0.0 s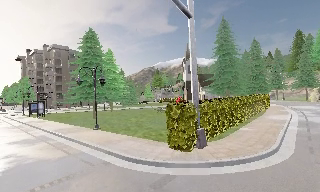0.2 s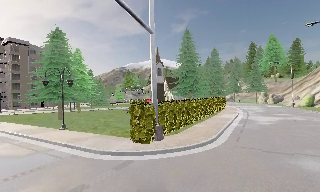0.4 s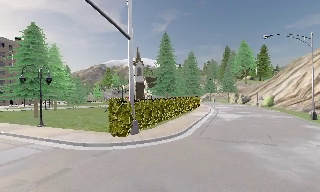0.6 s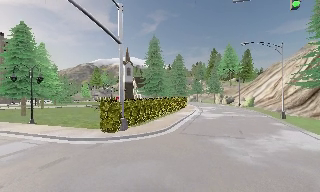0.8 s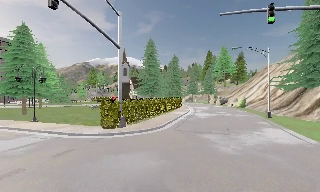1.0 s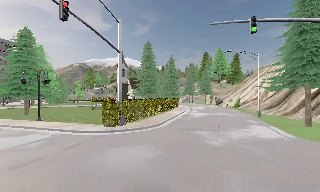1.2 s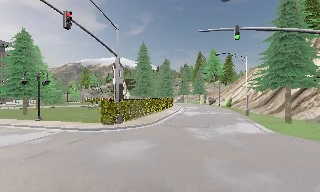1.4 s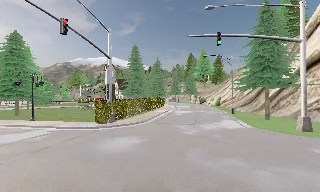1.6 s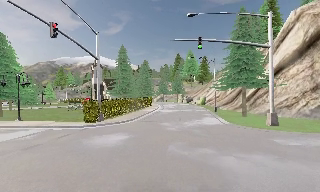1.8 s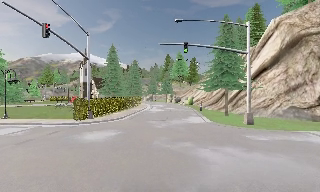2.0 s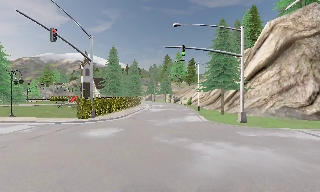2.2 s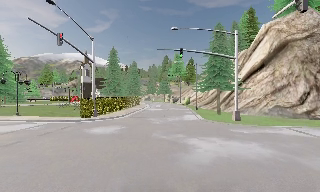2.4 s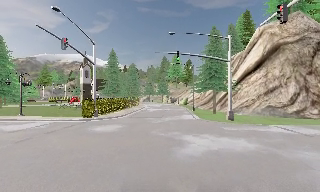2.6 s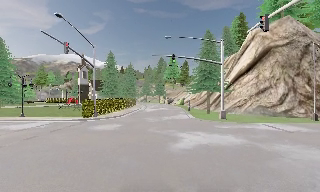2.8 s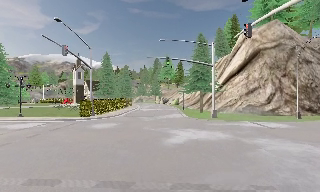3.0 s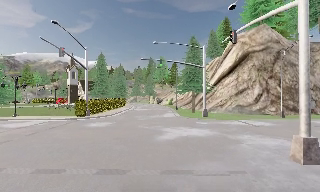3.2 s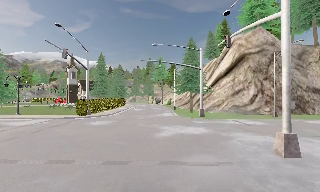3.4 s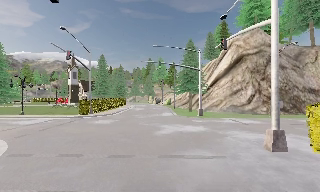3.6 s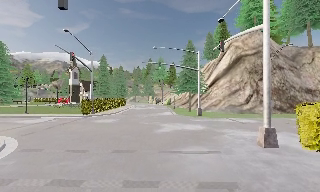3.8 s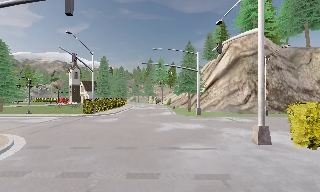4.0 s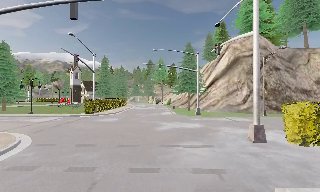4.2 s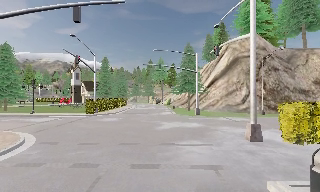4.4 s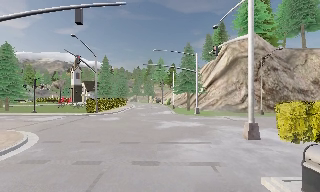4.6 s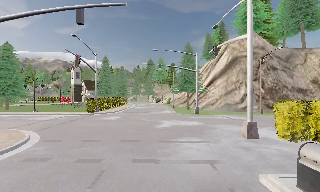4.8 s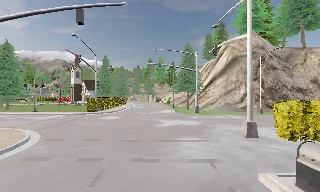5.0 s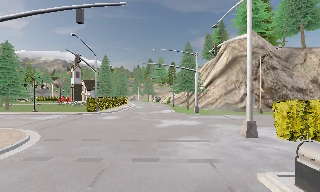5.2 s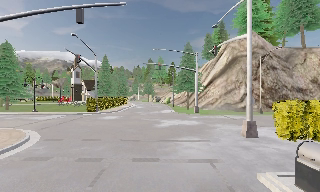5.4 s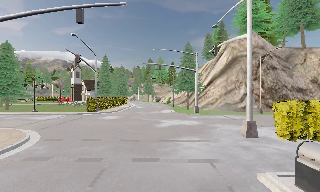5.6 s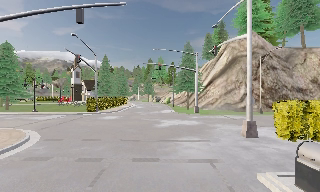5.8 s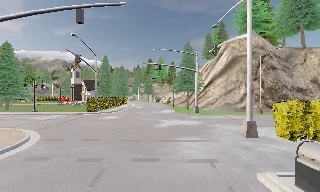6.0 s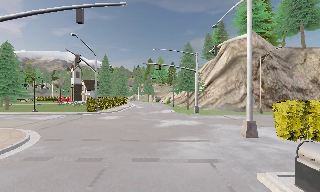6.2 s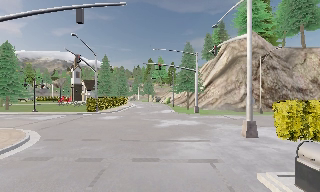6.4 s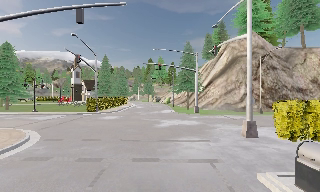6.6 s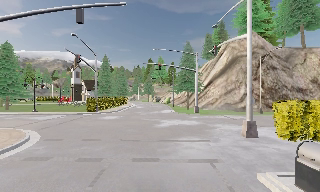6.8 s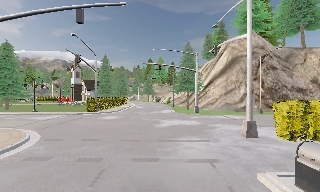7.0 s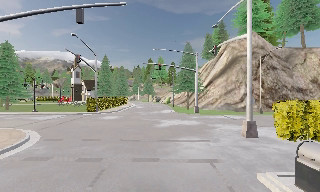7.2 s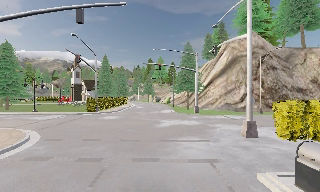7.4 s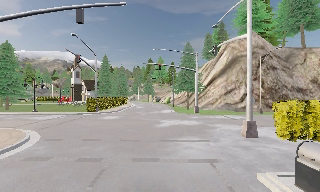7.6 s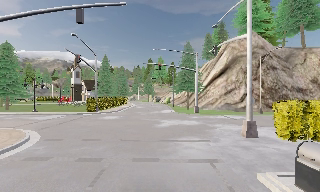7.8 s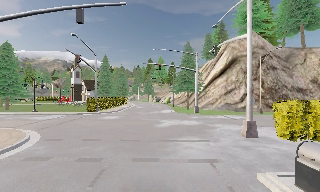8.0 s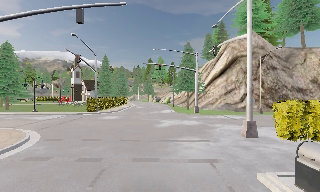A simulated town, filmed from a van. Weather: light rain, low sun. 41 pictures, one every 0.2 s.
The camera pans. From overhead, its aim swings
clockwise.
The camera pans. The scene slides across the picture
to the left.
0.0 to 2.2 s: The camera swings to its right by about 35 degrees, and the scene slides to the left. It travels backward, about 11 m.
2.2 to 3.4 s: The camera travels backward, about 4.5 m, so what stands in front gets smaller.
3.4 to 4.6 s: The camera travels backward, about 2 m, so what stands in front gets smaller. It loses speed.
4.6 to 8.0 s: The camera keeps its place and its aim.
The film runs backward here.
